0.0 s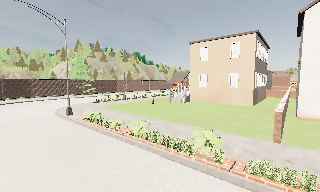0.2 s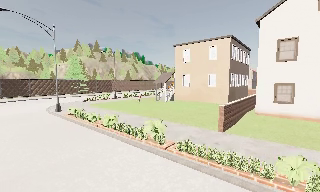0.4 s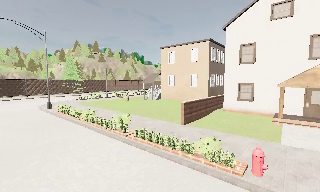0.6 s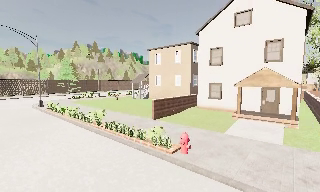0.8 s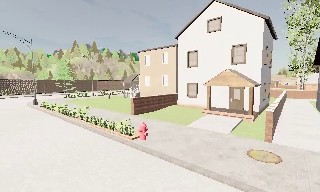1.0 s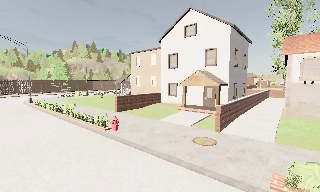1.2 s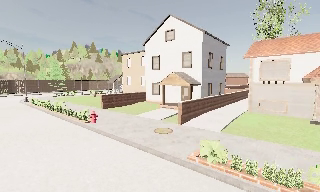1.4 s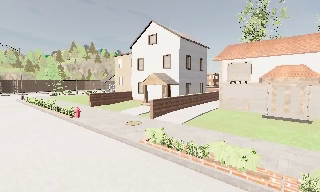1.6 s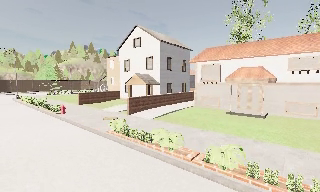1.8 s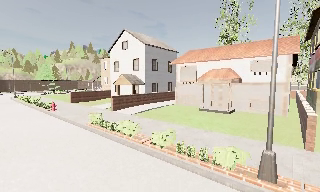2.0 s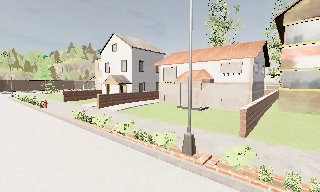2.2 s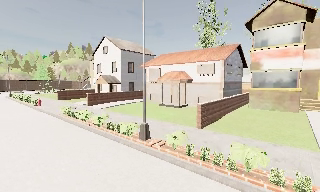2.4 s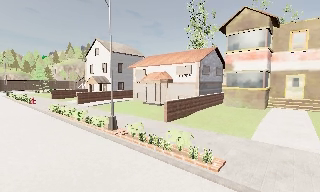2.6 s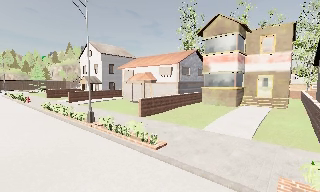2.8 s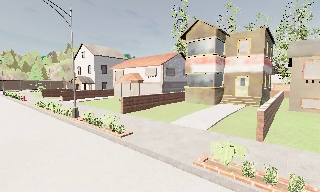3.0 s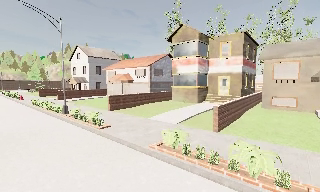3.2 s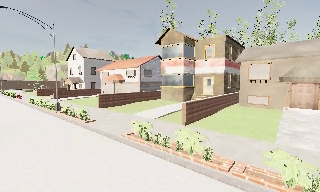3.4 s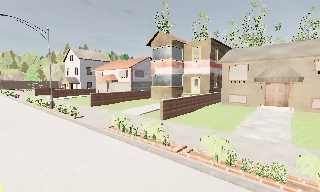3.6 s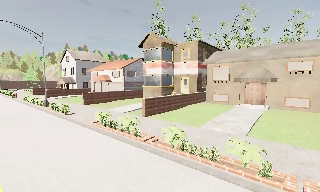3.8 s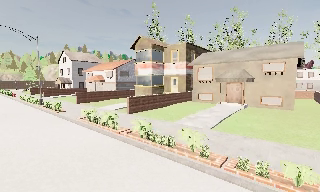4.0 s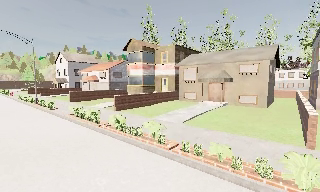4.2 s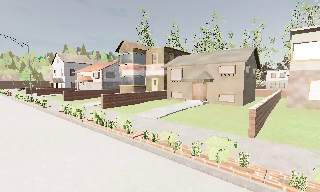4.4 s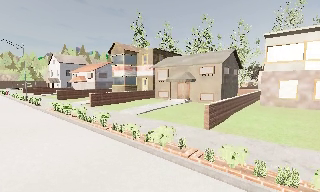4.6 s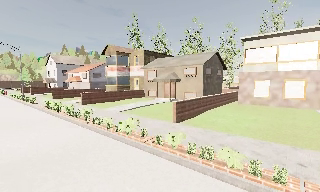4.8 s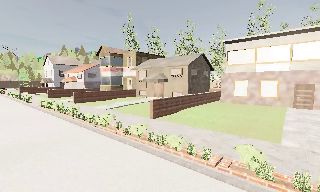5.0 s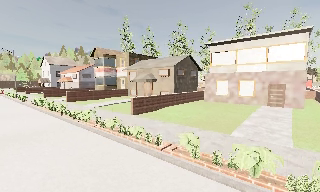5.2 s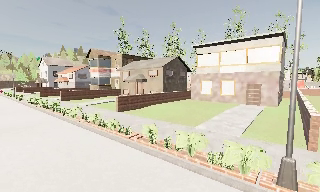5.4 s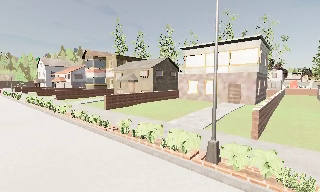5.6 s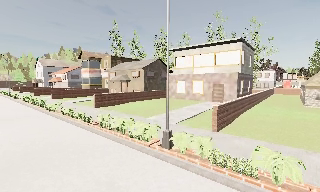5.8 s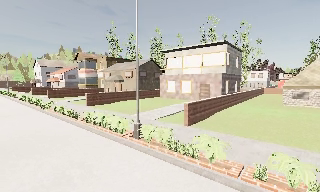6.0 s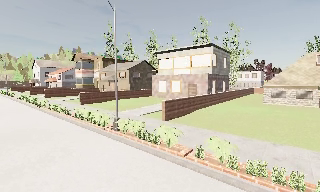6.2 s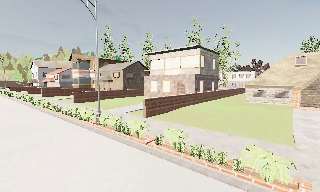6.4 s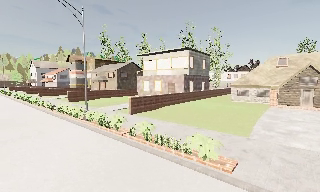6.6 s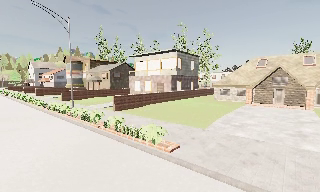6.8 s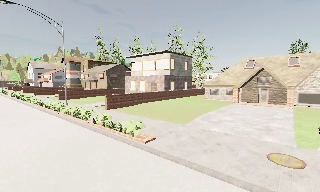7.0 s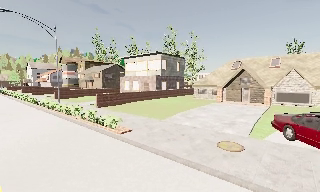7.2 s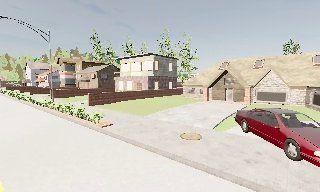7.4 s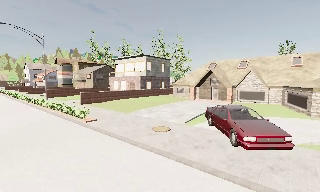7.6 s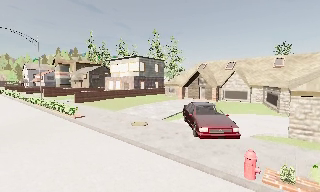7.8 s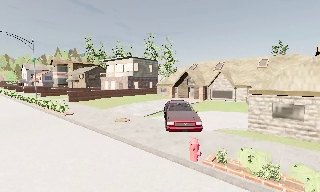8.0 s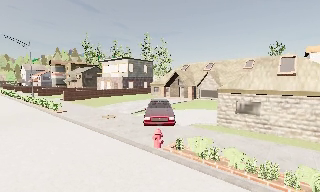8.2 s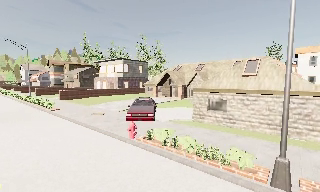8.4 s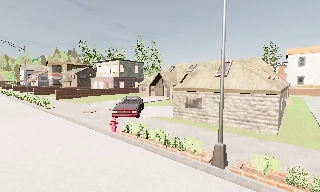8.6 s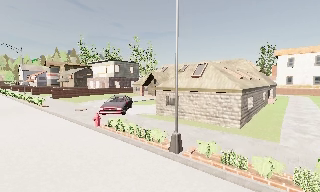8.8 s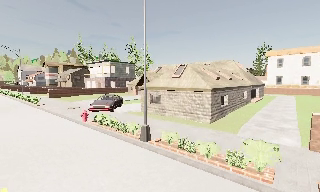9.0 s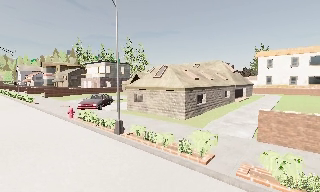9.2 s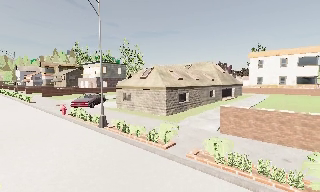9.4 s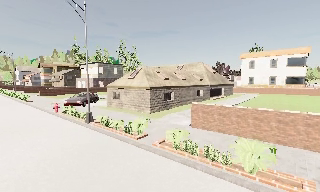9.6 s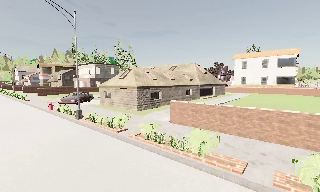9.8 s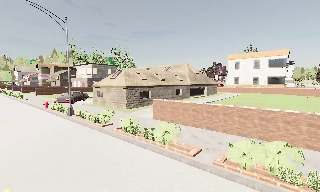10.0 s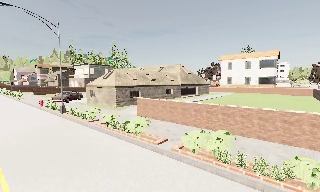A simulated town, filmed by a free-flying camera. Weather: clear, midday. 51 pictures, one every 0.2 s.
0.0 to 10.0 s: The camera travels to its right and backward, about 95 m, so close, fixed things drift to the left.
The film runs backward here.
